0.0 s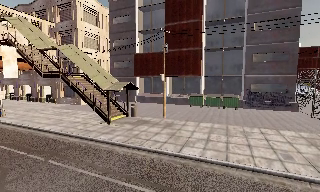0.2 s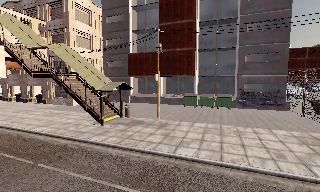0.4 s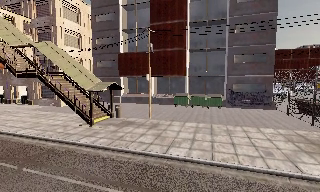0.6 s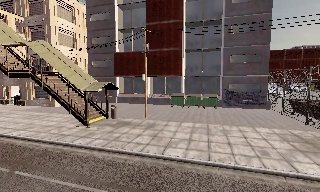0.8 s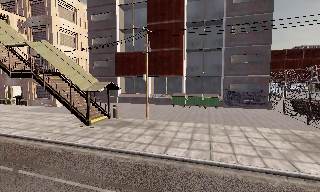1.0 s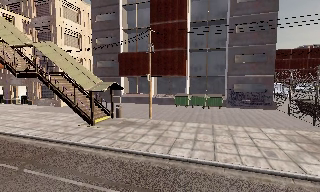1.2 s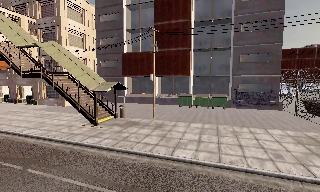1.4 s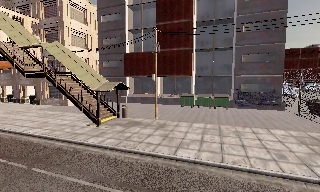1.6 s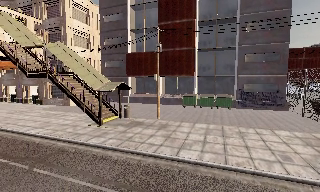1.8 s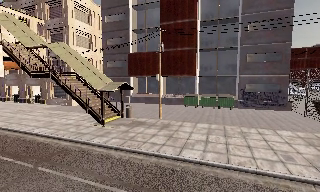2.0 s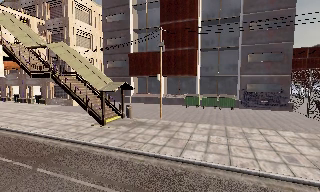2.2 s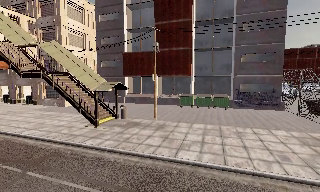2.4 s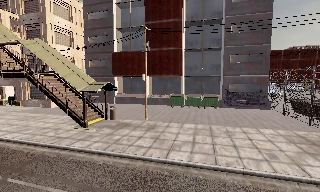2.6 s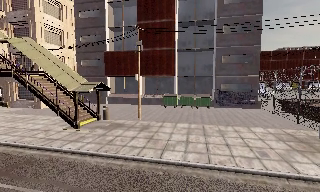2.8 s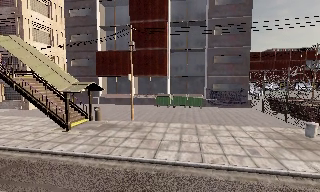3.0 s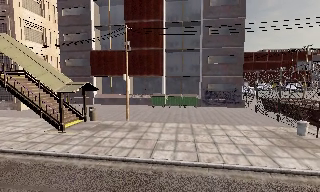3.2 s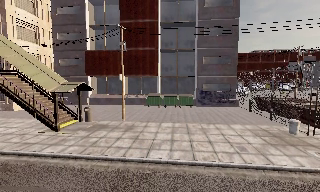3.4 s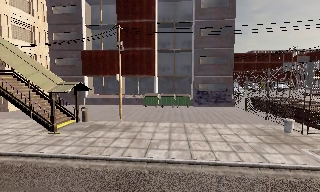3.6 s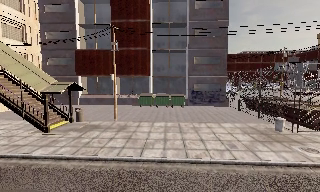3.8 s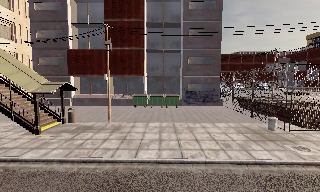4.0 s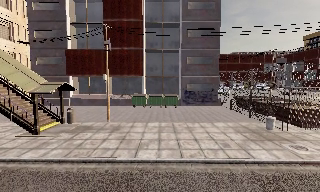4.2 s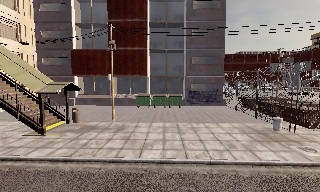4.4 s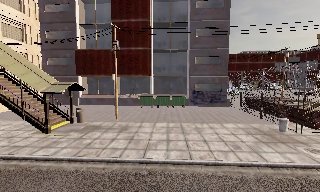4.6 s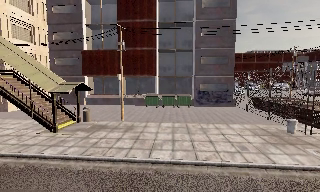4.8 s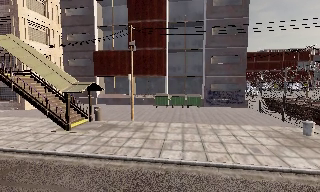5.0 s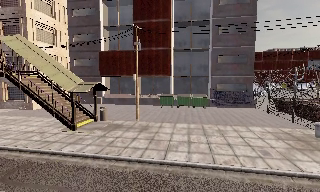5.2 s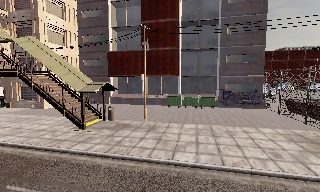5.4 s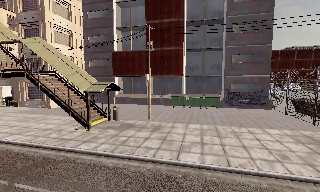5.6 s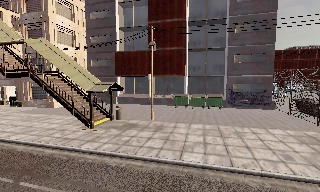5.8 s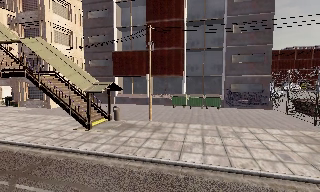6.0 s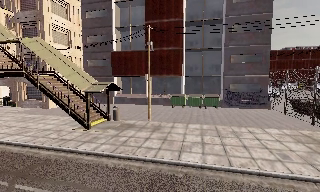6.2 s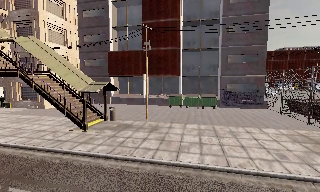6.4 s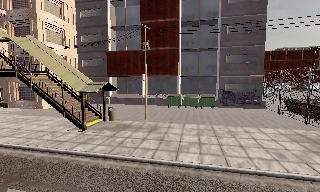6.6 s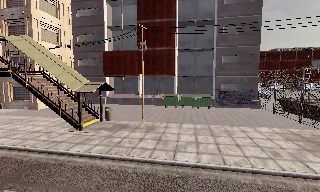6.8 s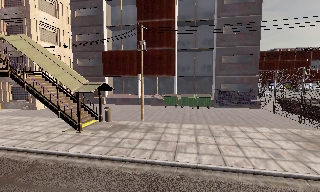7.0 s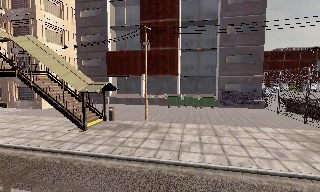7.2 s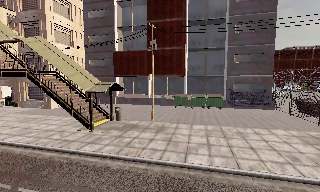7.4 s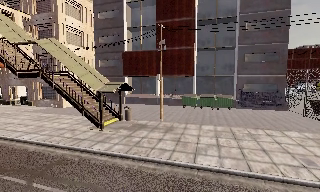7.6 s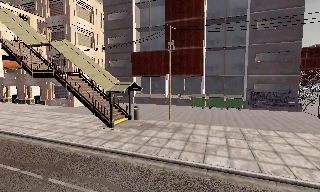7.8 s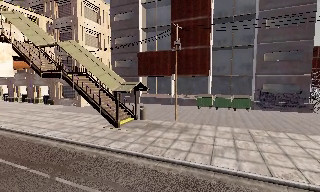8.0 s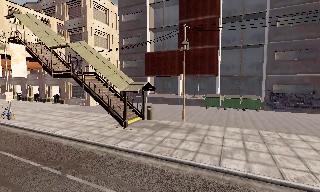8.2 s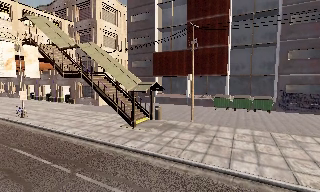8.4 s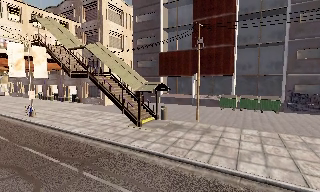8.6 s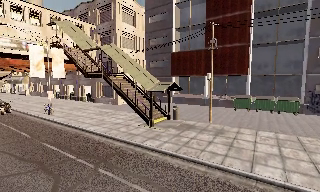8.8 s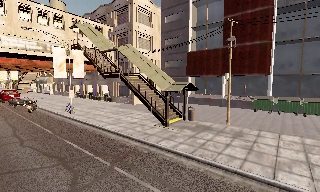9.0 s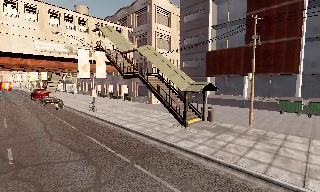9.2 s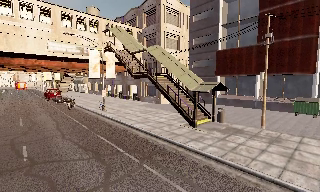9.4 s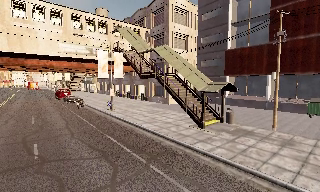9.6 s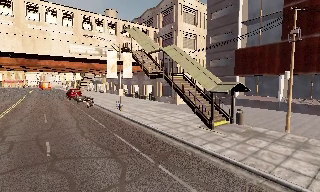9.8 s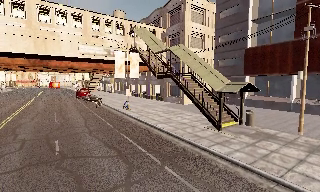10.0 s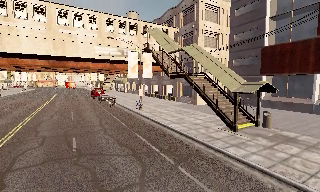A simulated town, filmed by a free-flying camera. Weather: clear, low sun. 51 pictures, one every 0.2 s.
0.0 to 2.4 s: The camera travels forward, about 0.5 m, so what stands in front looms larger.
2.4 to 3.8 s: The camera pans to its right, which is clockwise from overhead, by about 15 degrees.
3.8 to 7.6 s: The camera pans to its left, which is counterclockwise from overhead, by about 20 degrees. It travels to its left, about 1 m, so close, fixed things drift to the right.
7.6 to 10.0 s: The camera swings to its left by about 40 degrees, and the scene slides to the right.
The film runs forward here.
